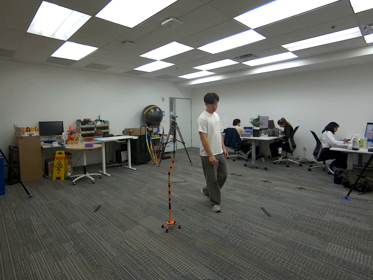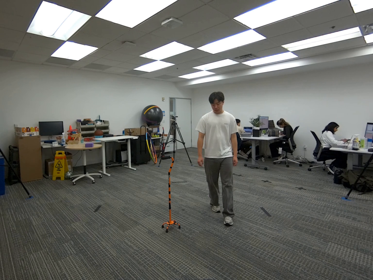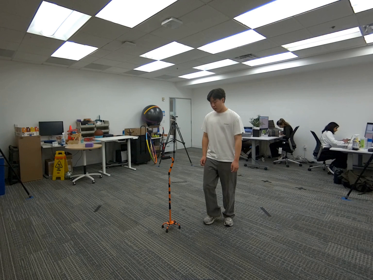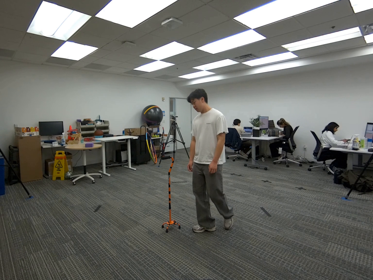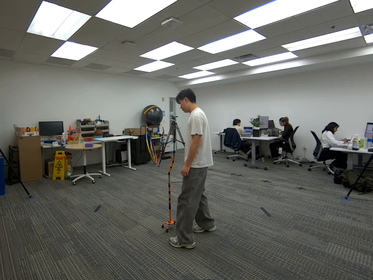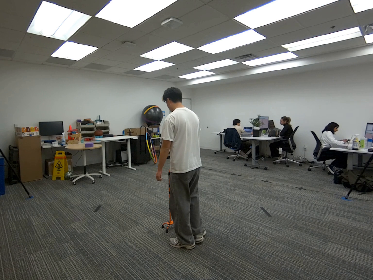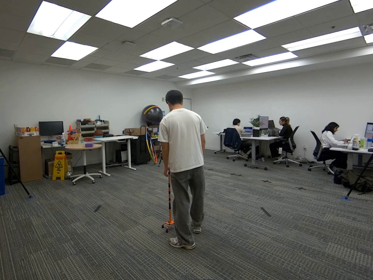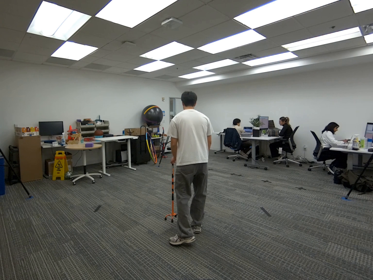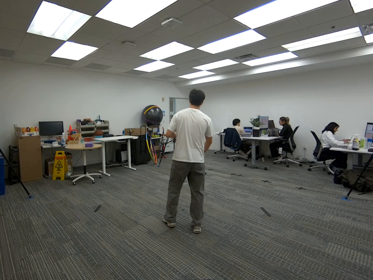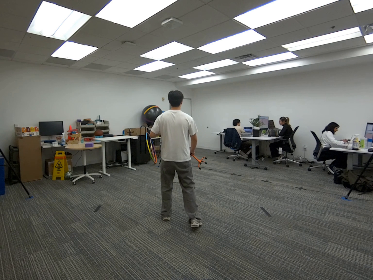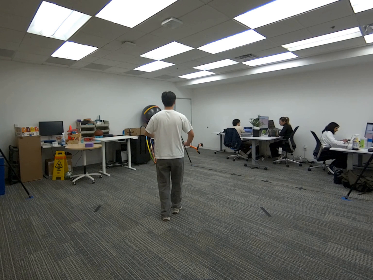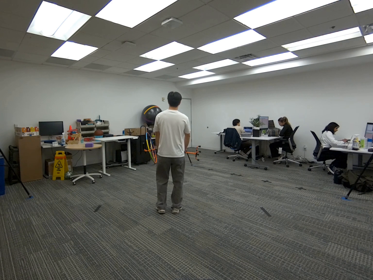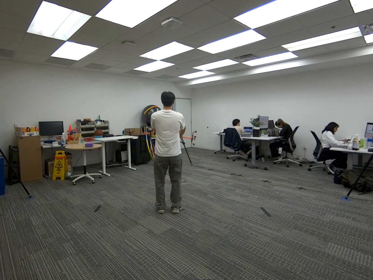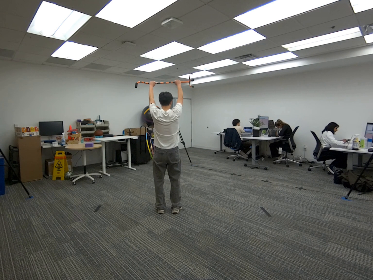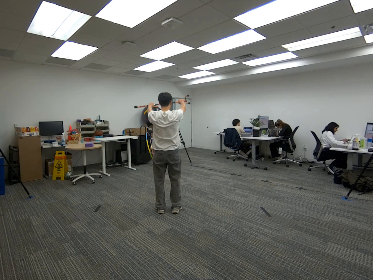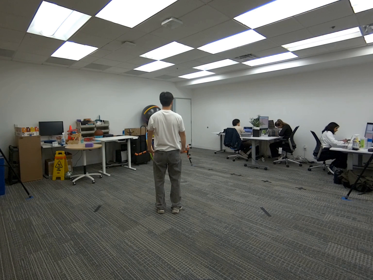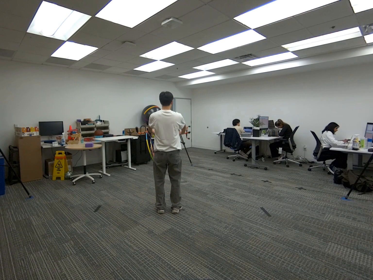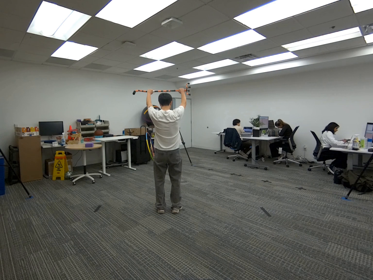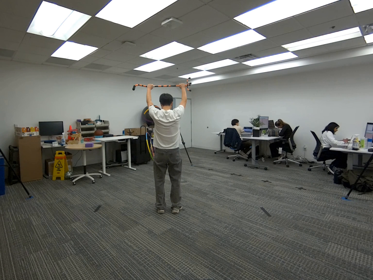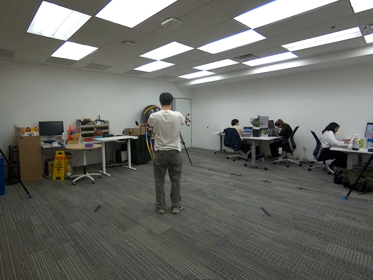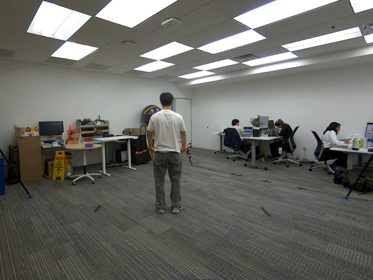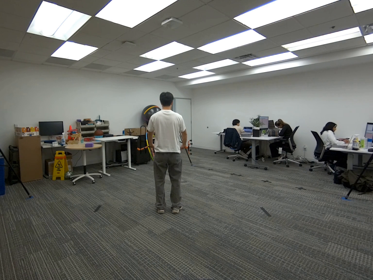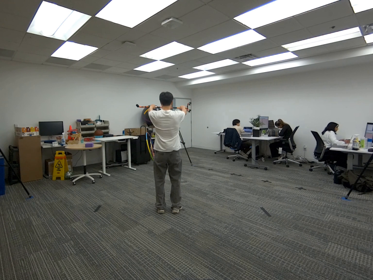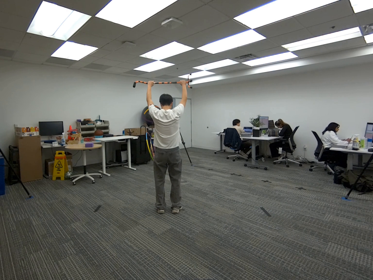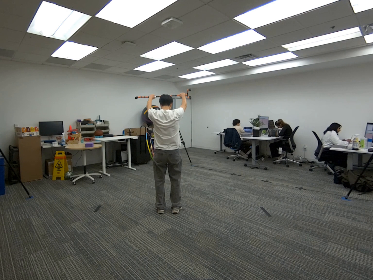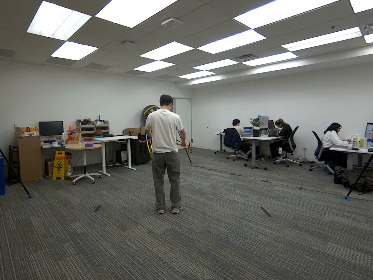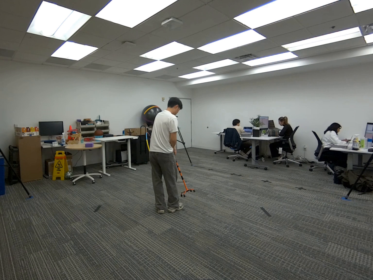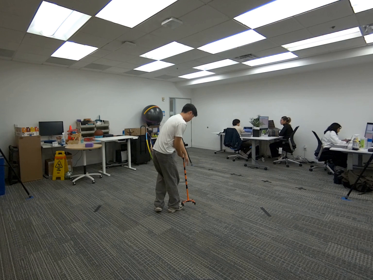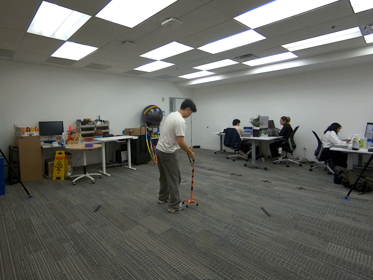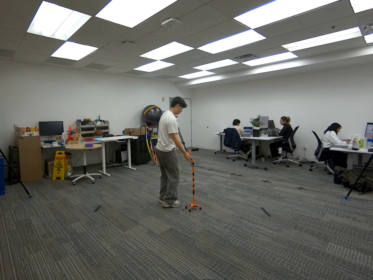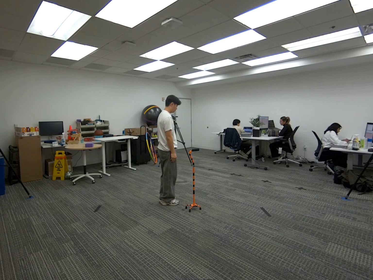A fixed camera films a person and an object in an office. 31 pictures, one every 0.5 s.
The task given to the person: Walk over to the cane and grasp the cane using both hands so that the cane is horizontal from you. extend the cane infront of you and slowly perform some arm raises with the cane. Place the cane on the ground when complete.
